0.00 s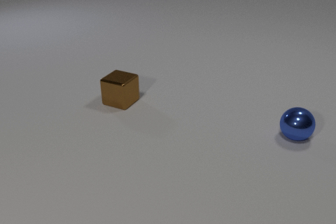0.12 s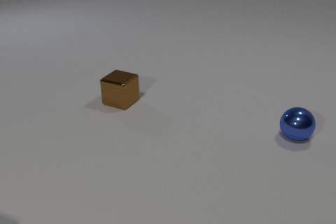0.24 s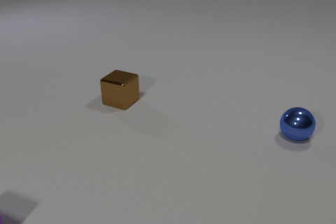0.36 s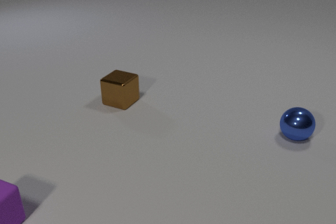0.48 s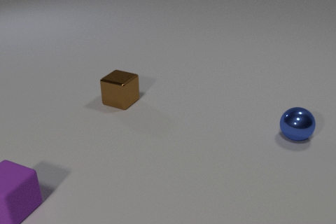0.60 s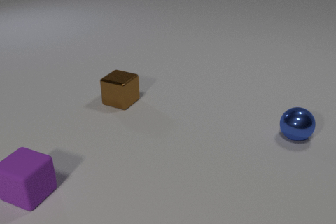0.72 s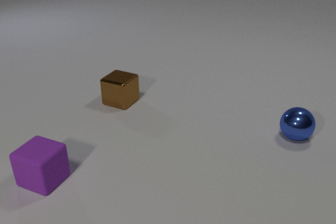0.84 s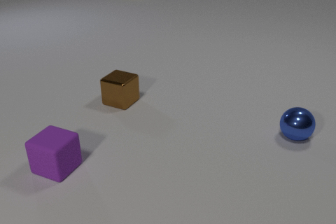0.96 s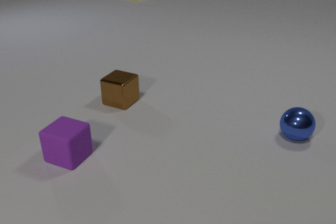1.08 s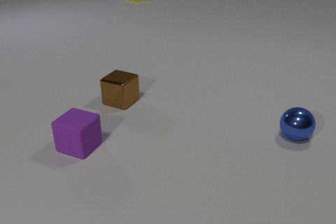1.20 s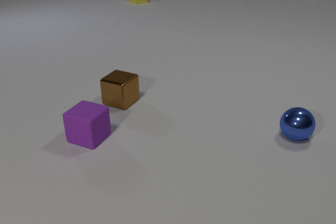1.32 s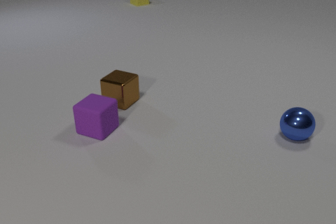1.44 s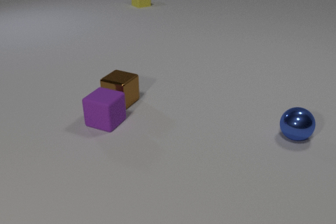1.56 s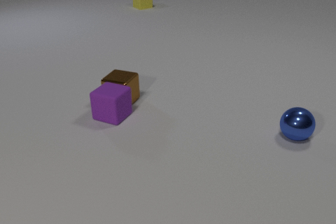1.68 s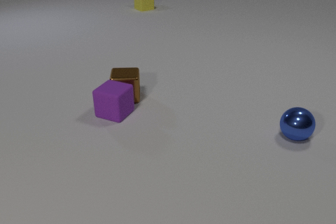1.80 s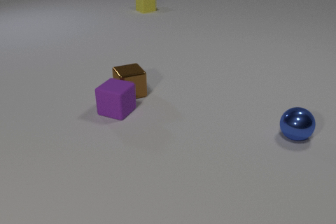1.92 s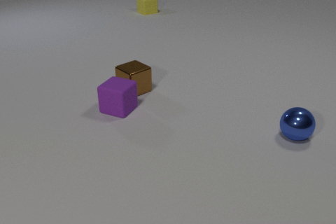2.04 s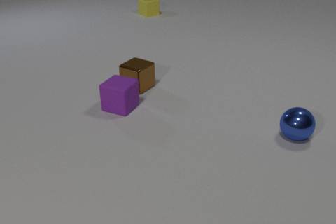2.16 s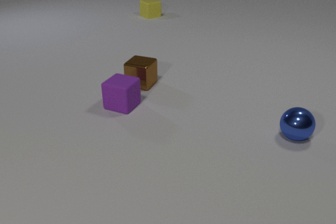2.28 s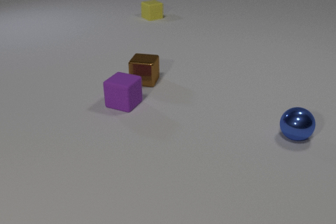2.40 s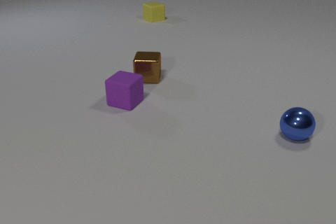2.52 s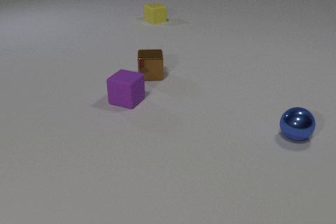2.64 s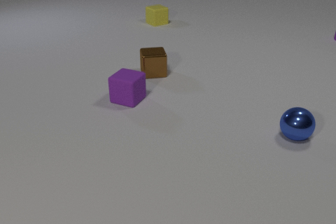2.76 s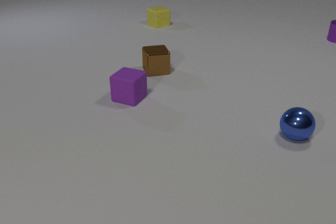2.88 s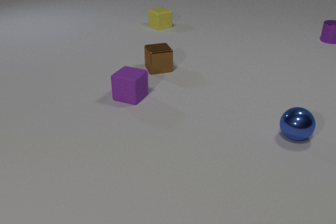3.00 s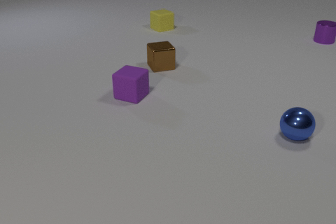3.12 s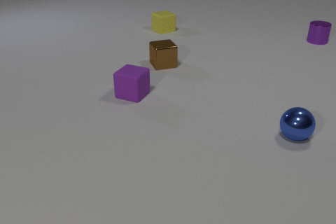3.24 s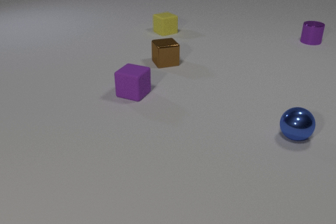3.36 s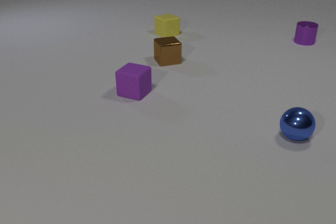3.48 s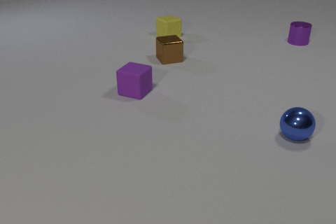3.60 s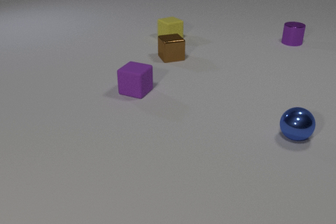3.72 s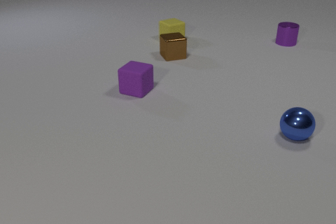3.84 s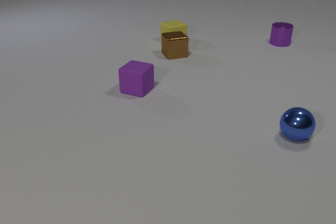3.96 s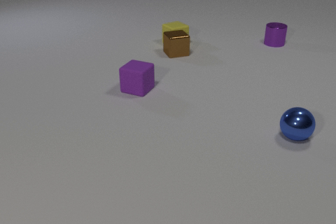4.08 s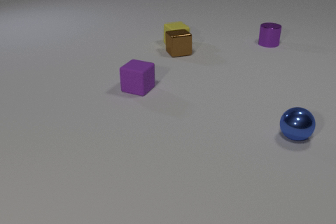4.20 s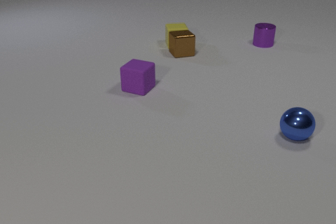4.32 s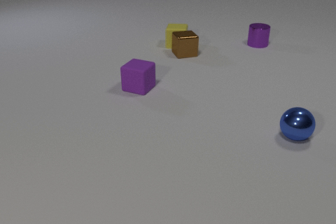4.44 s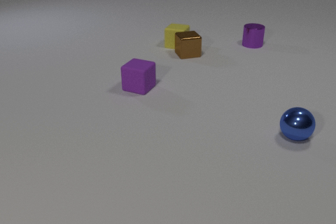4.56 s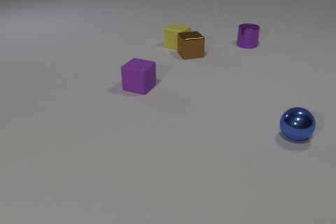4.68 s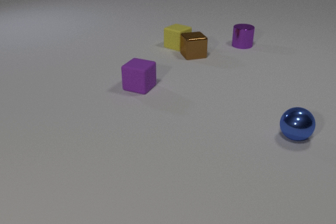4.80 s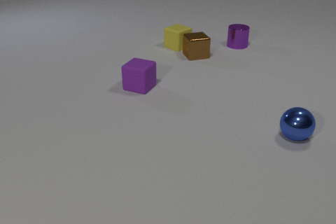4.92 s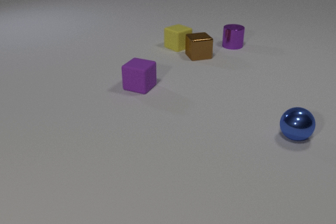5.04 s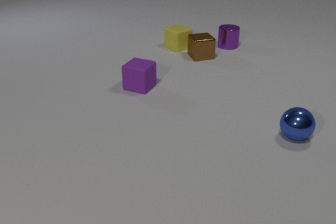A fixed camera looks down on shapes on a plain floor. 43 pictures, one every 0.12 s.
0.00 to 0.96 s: The purple rubber cube comes in at the left edge, slides away from the camera and to the right. The yellow rubber cube comes in at the top edge, slides toward the camera.
0.96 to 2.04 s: The purple rubber cube slides away from the camera and to the right. The brown metal cube slides away from the camera and to the right, spins counterclockwise seen from above by about 90 degrees, its near face sliding to the right. The yellow rubber cube slides toward the camera. The purple rubber cube and the brown metal cube collide.
2.04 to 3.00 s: The purple rubber cube slides away from the camera and to the right. The brown metal cube slides away from the camera and to the right, spins so that its near face slides to the right, counterclockwise seen from above. The yellow rubber cube slides toward the camera. The purple metal cylinder comes in at the right edge, slides to the left and toward the camera.
3.00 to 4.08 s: The purple rubber cube slides away from the camera and to the right. The brown metal cube slides away from the camera and to the right. The yellow rubber cube slides toward the camera. The purple metal cylinder slides to the left and toward the camera. The brown metal cube and the yellow rubber cube collide.
4.08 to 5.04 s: The brown metal cube slides to the right. The yellow rubber cube slides toward the camera, spins clockwise seen from above by about 75 degrees, its near face sliding to the left. The purple metal cylinder slides to the left.
What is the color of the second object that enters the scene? yellow.
Are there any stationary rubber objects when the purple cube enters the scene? no.
What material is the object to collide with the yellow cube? metal.
